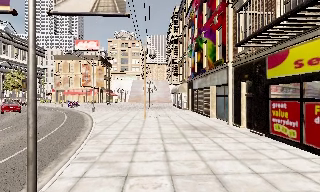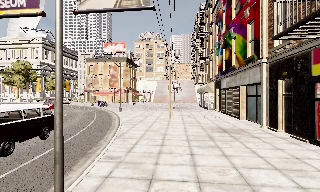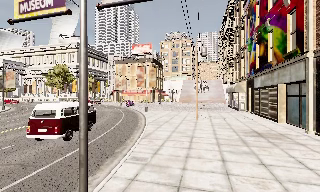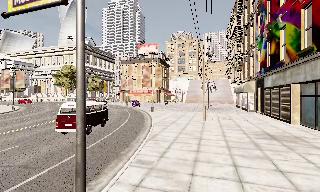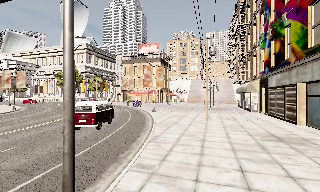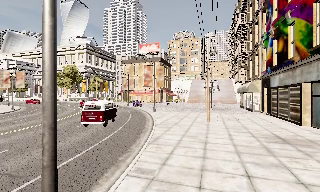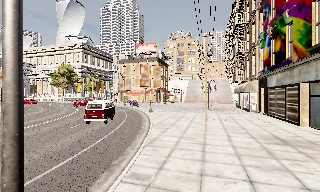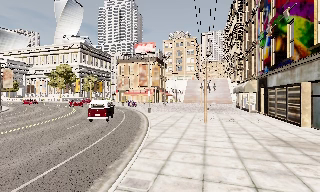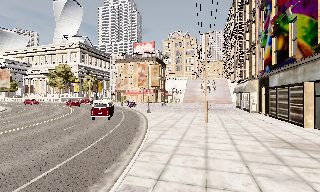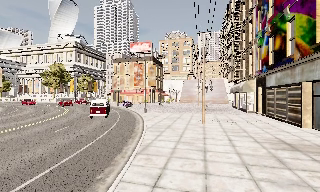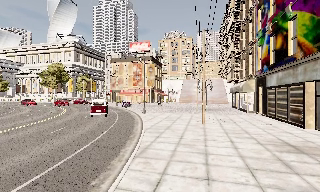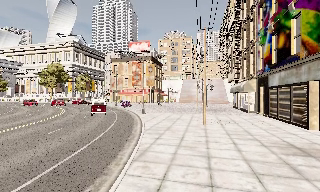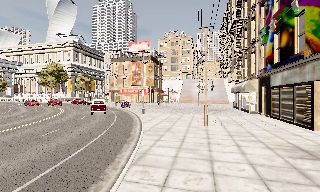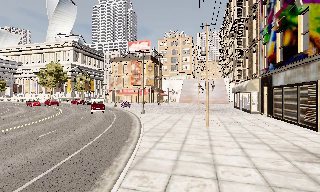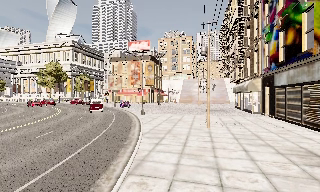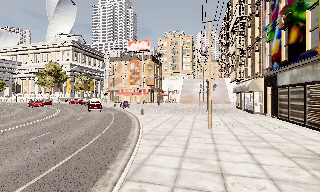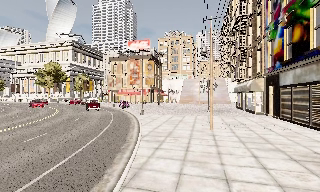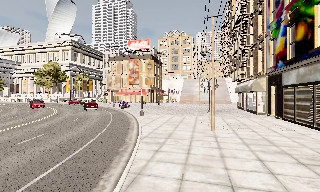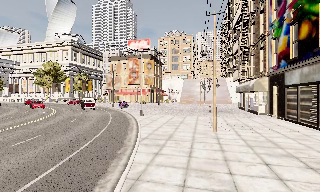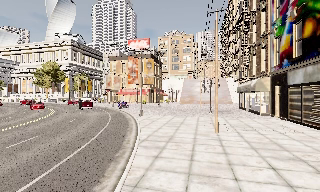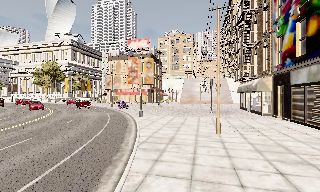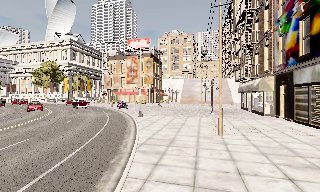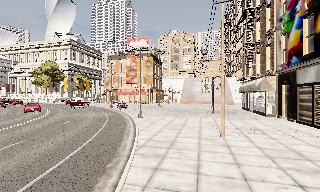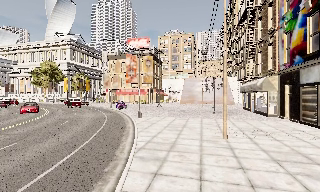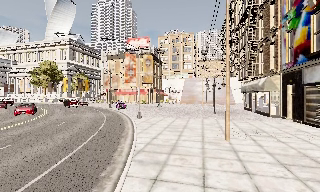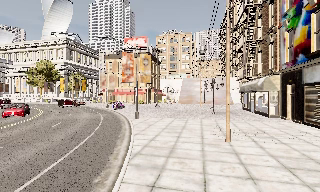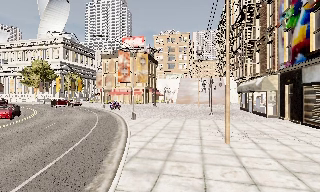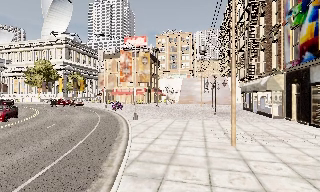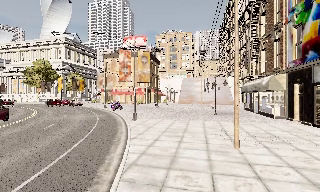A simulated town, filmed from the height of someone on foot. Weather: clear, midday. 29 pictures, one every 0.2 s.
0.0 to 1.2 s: The scene slides to the right, as the camera pans about 20 degrees to its left. It travels forward, about 2 m, so what stands in front looms larger.
1.2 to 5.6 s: The camera travels forward, about 7 m, so what stands in front looms larger.
The film runs forward here.
